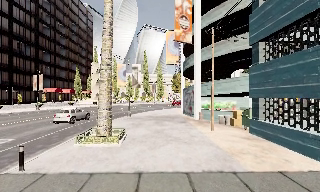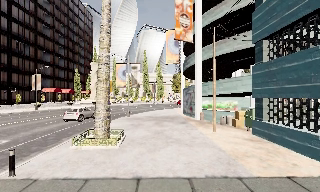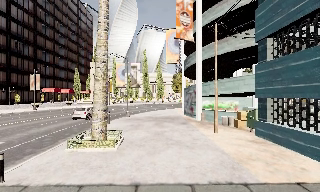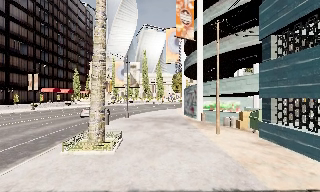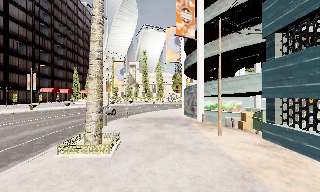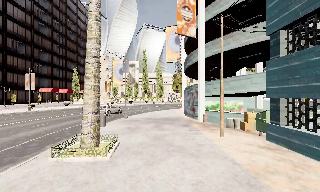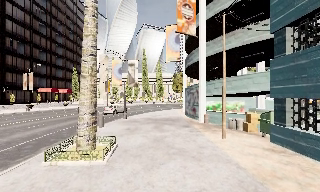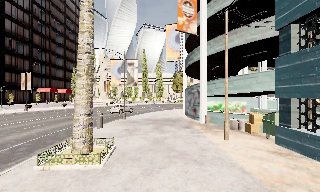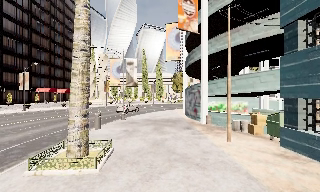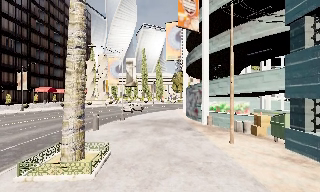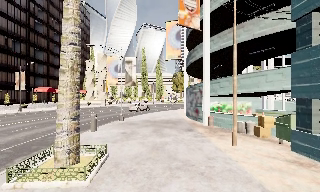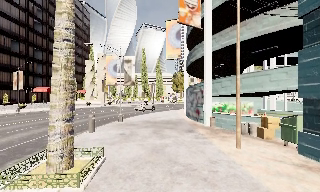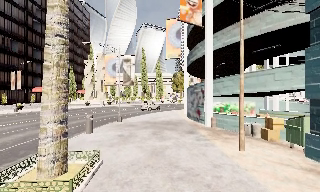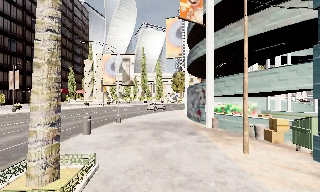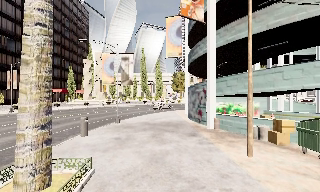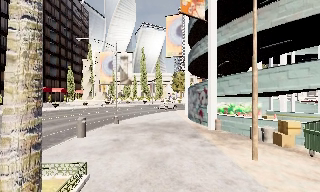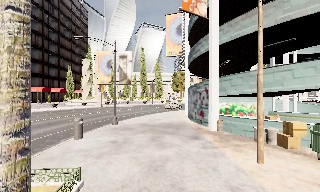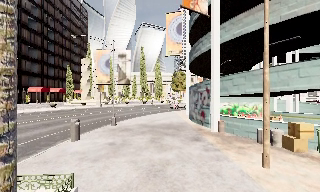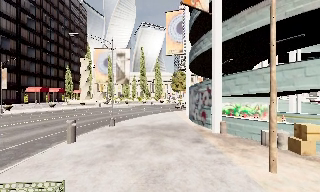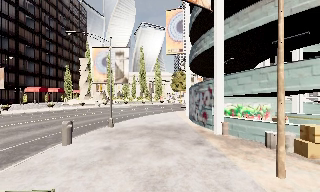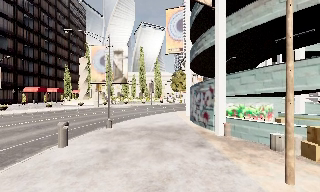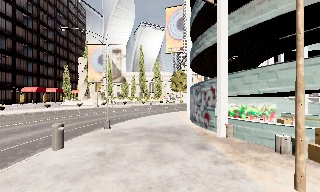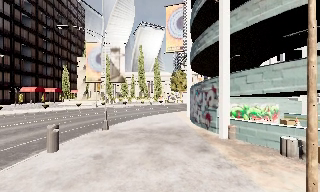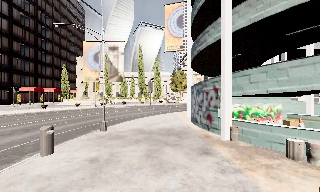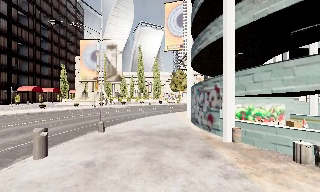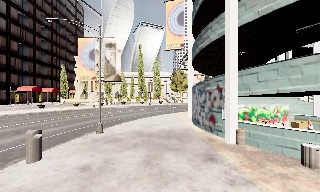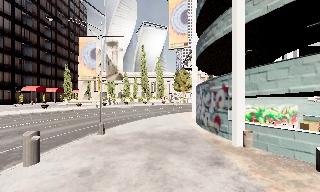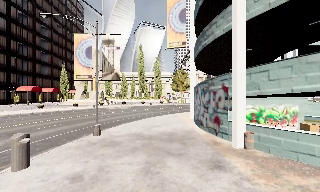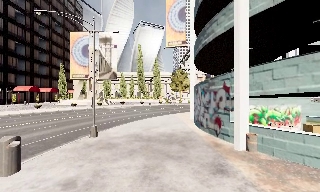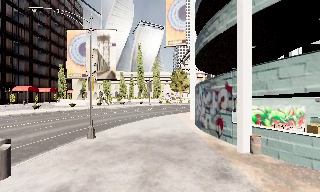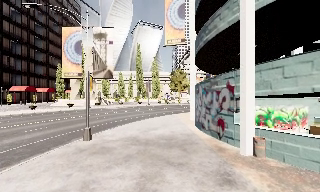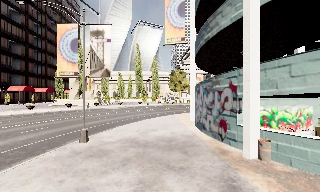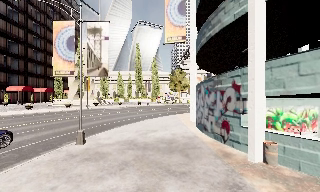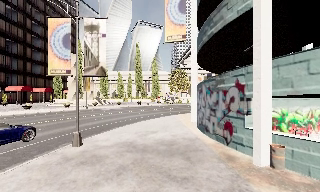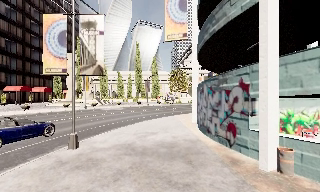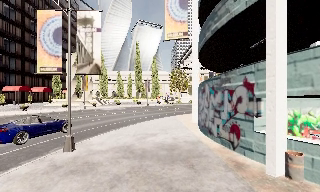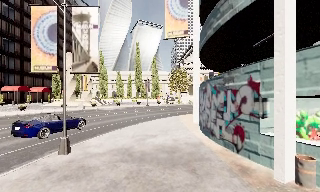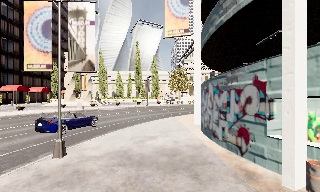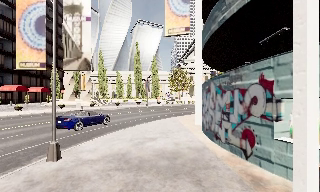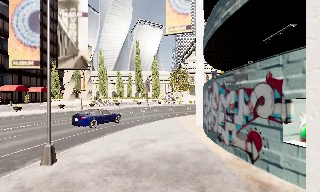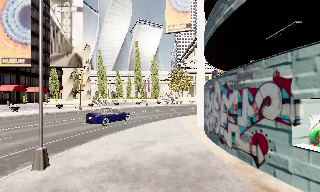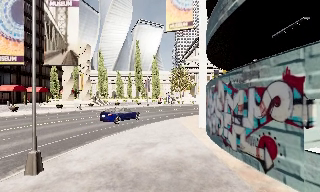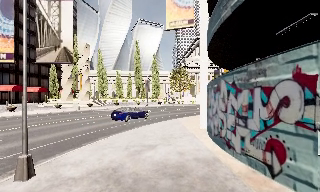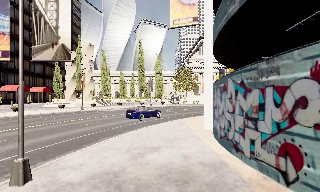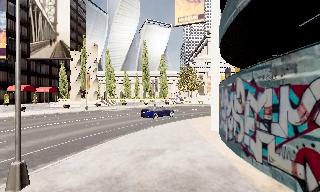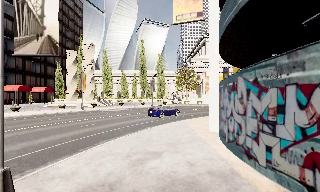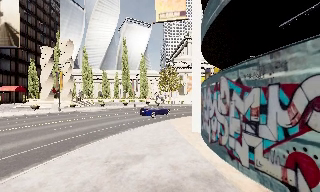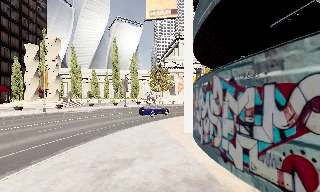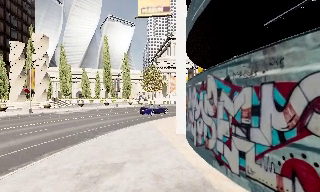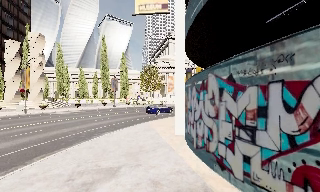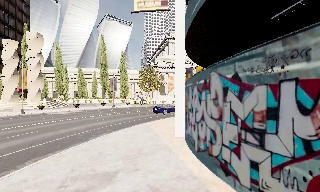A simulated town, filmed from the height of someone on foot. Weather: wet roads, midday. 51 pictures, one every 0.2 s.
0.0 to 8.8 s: The camera travels forward, about 15 m, so what stands in front looms larger.
8.8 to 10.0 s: The scene slides to the left, as the camera pans about 15 degrees to its right. It travels forward, about 2 m, so what stands in front looms larger.
The film runs forward here.
